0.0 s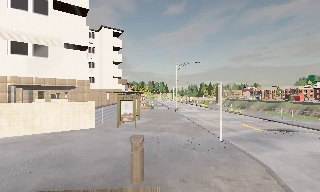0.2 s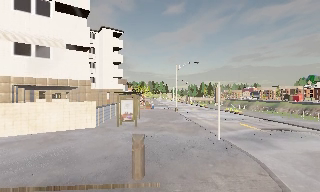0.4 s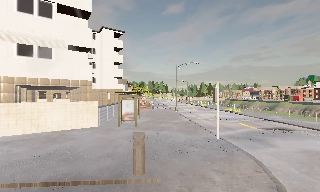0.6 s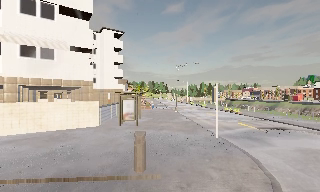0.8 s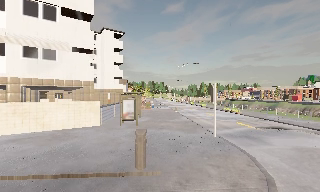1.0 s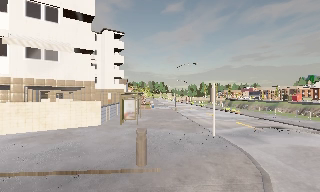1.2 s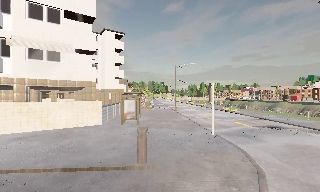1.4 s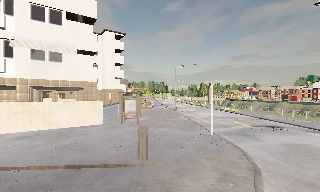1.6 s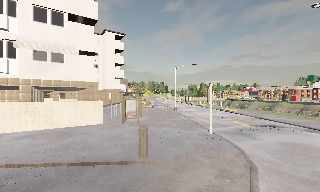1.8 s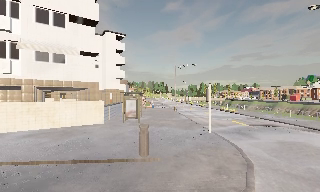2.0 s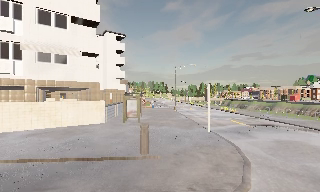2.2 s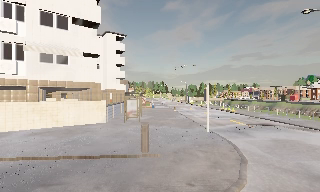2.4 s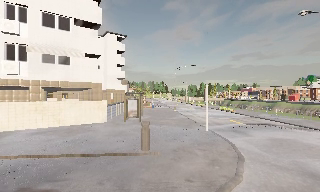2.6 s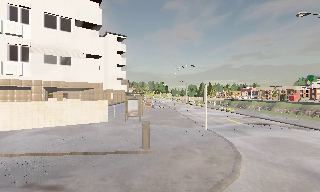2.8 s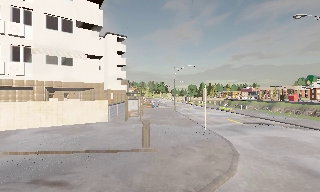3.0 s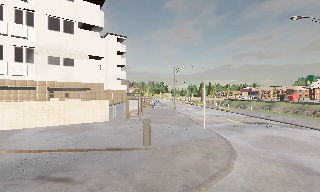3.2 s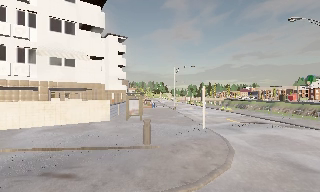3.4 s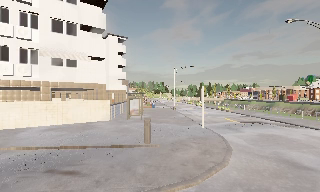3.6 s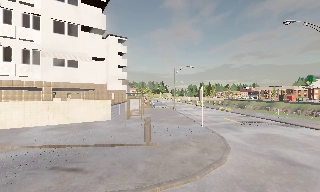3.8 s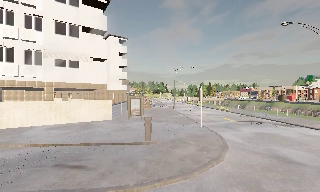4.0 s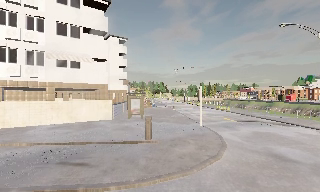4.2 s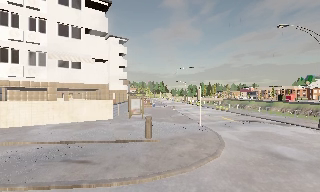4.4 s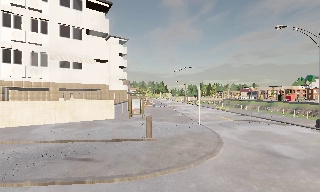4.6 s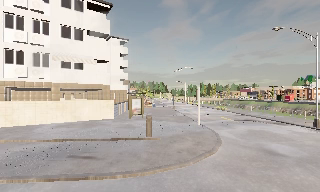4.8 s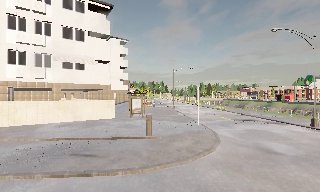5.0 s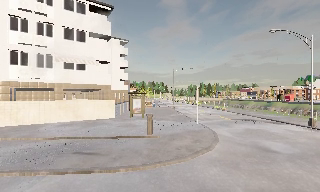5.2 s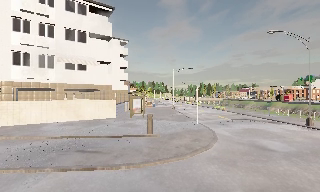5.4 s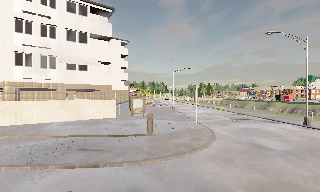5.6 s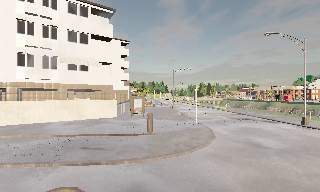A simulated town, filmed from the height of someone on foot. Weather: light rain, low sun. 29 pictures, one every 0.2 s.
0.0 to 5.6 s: The camera travels backward, about 6 m, so what stands in front gets smaller.
The film runs backward here.
